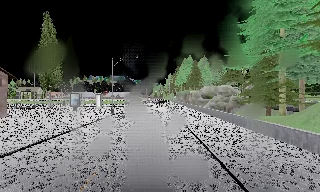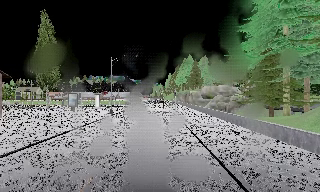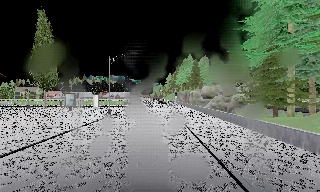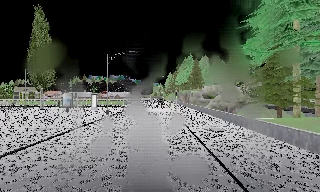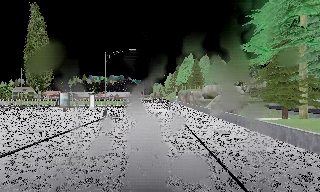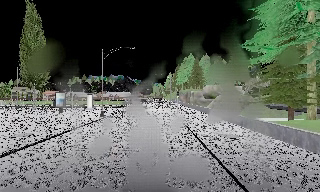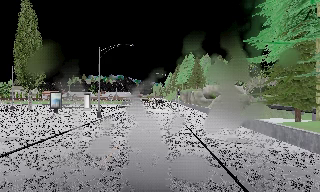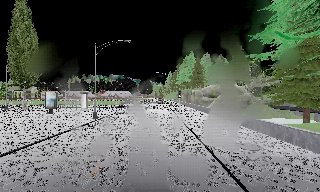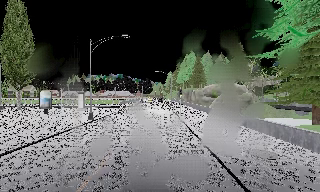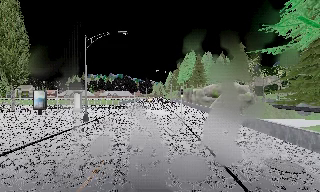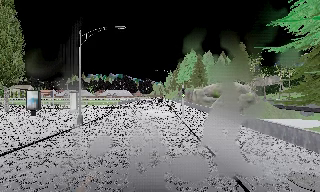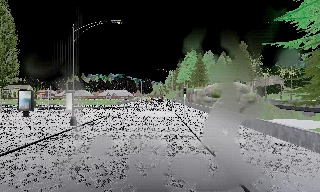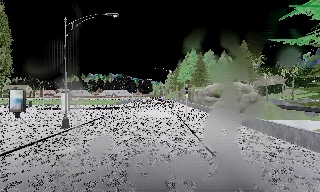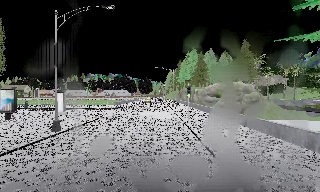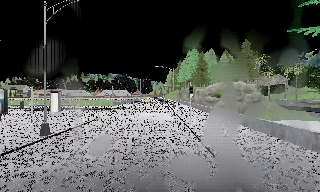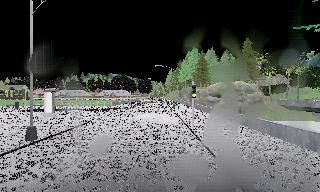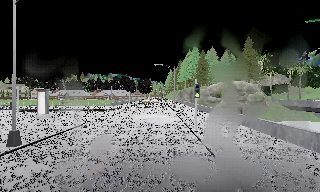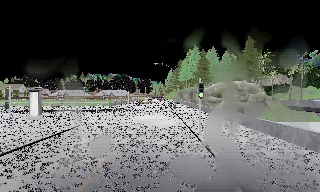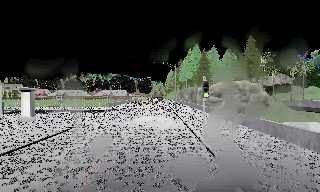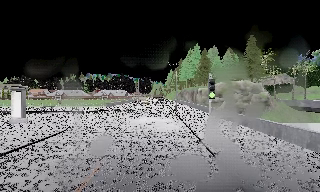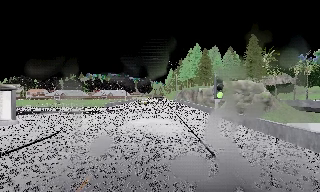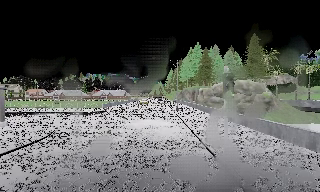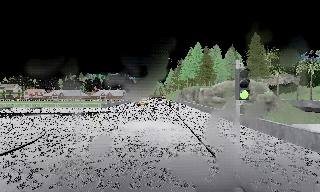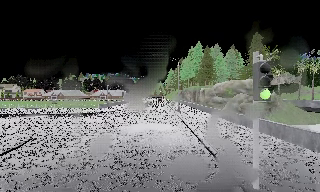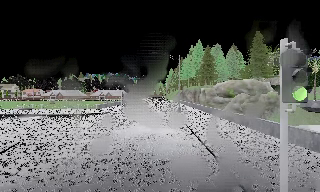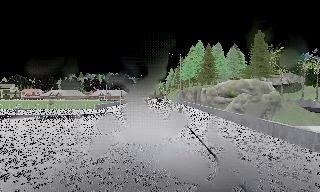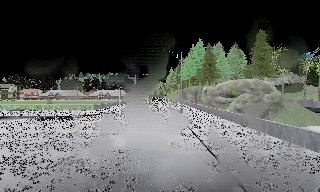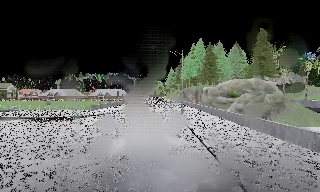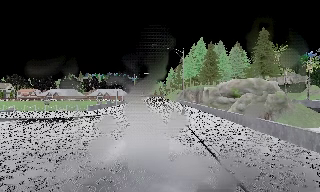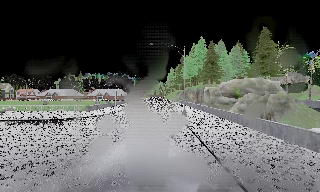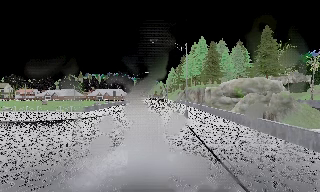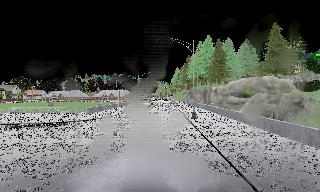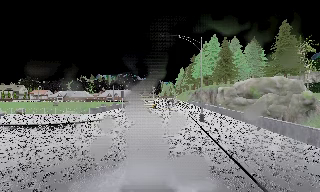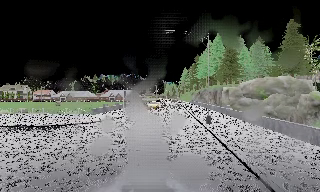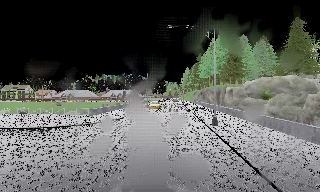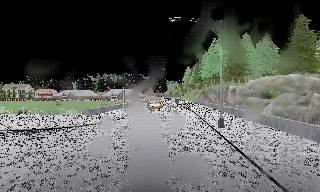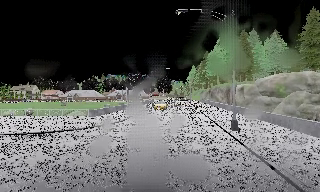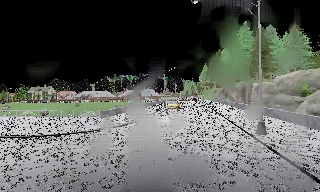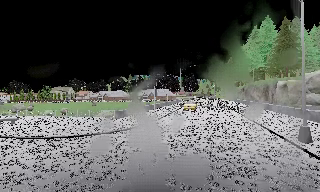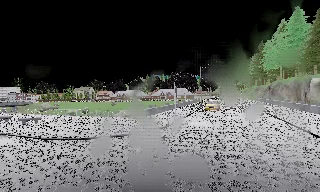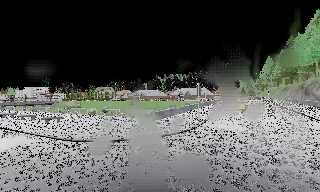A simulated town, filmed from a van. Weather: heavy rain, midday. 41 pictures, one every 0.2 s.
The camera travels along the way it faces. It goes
forward.
0.0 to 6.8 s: The camera travels forward, about 30 m, so what stands in front looms larger.
6.8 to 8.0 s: The scene slides to the right, as the camera pans about 25 degrees to its left. It travels forward, about 6 m, so what stands in front looms larger.
The film runs forward here.
